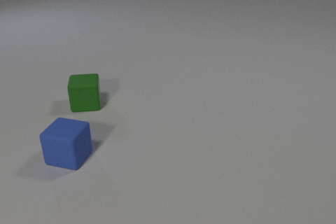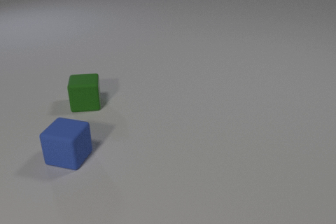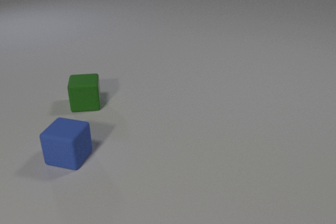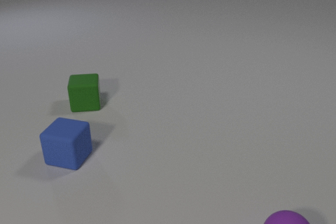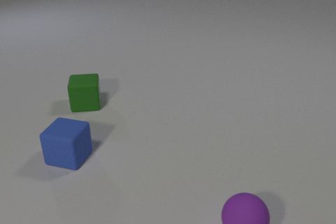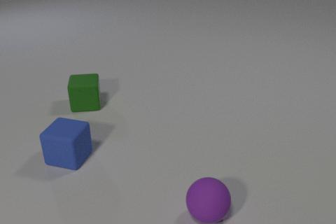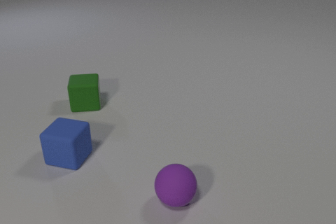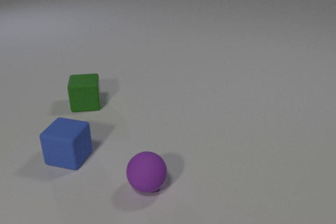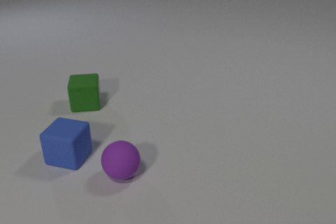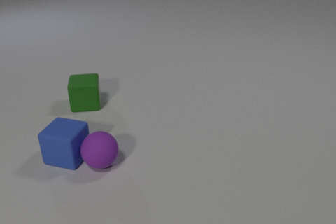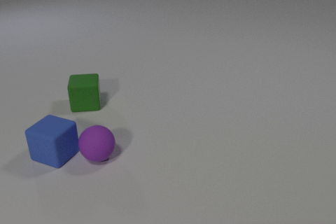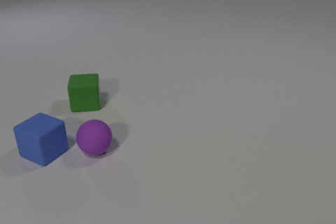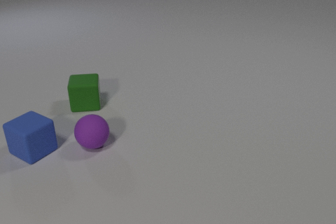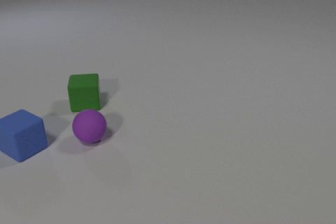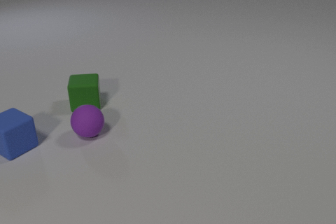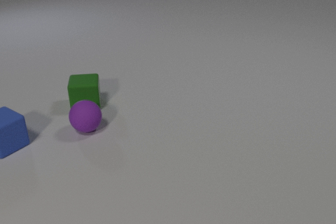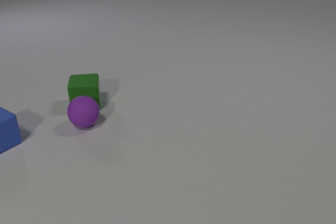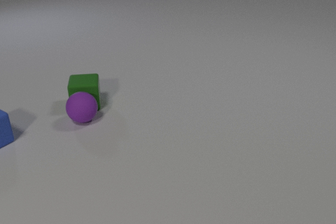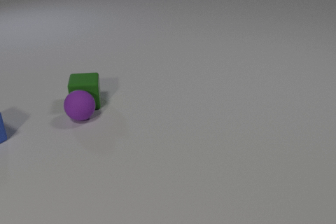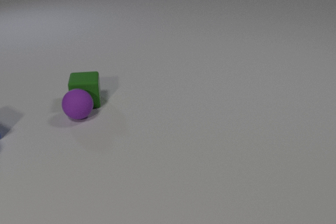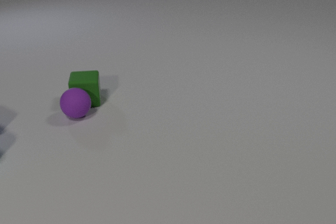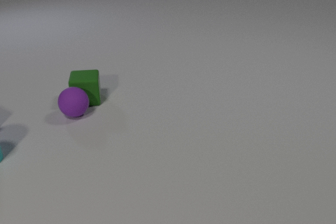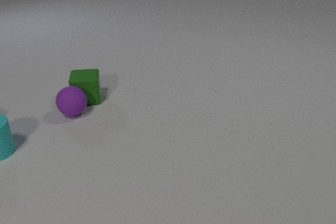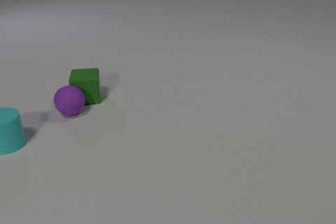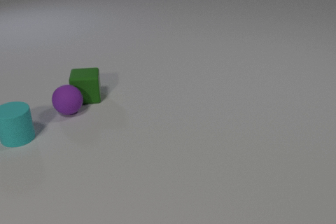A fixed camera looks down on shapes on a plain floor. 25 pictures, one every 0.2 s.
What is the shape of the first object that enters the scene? sphere.
How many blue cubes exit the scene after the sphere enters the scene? 1.
How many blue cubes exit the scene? 1.
0.0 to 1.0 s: The purple rubber sphere comes in at the bottom edge, rolls to the left.
1.0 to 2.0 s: The purple rubber sphere rolls to the left and away from the camera. The blue rubber cube slides to the left and away from the camera. The purple rubber sphere and the blue rubber cube collide.
2.0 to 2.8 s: The purple rubber sphere rolls away from the camera. The blue rubber cube slides to the left and away from the camera.
2.8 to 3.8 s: The purple rubber sphere rolls away from the camera. The blue rubber cube slides to the left and away from the camera. The purple rubber sphere and the green rubber cube collide.
3.8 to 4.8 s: The purple rubber sphere rolls away from the camera and to the left. The green rubber cube slides away from the camera. The cyan rubber cylinder comes in at the left edge, slides to the right and away from the camera.
